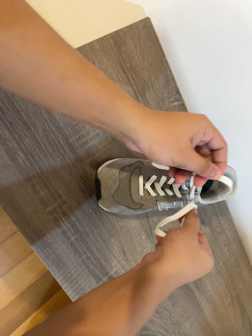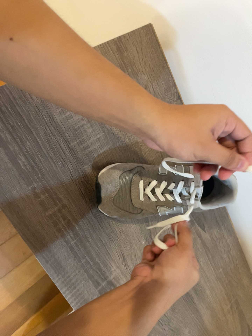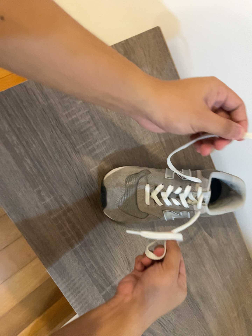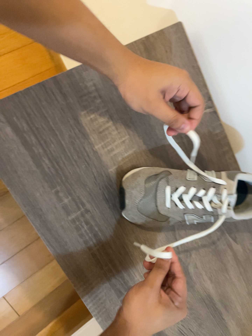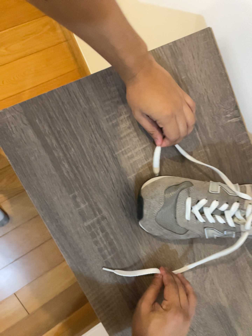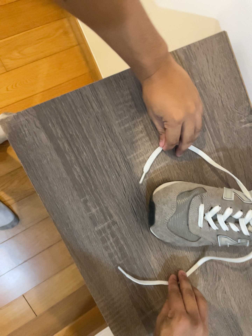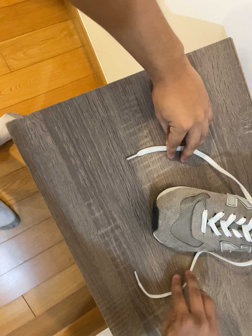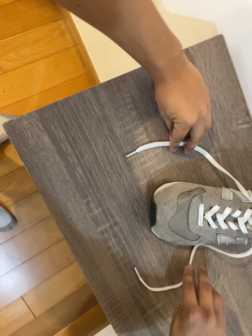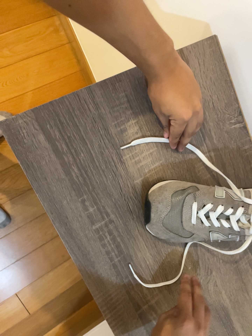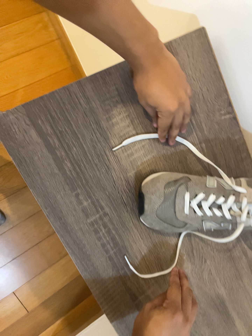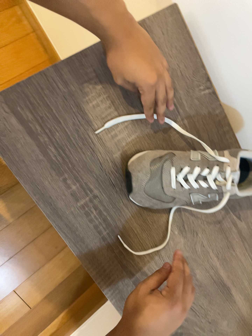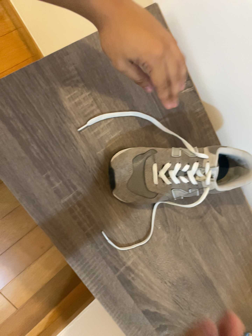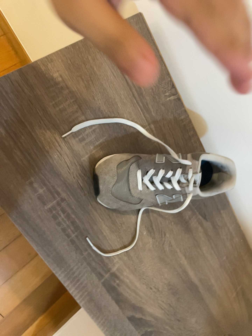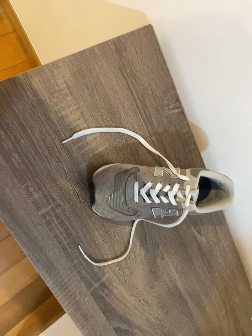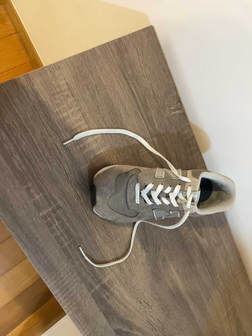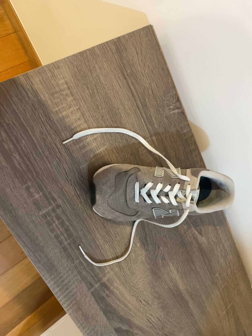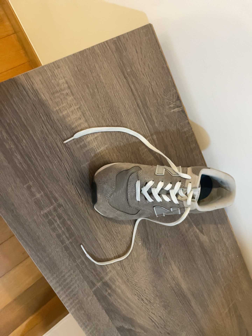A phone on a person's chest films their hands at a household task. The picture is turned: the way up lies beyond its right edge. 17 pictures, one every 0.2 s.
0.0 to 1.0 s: The camera swings to its left by about 10 degrees, and the scene slides to the right.
1.0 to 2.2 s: The camera rolls about its line of sight by about 10 degrees, and the scene rotates counterclockwise.
2.2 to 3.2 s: The camera shifts only a little, or ends up much as it began.
The film runs backward here.
